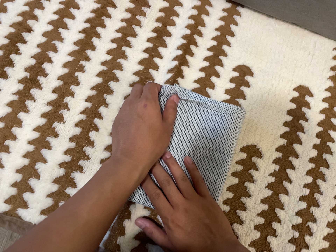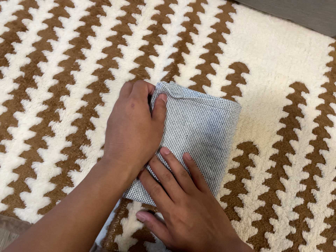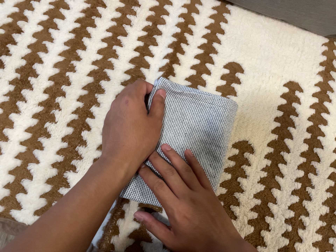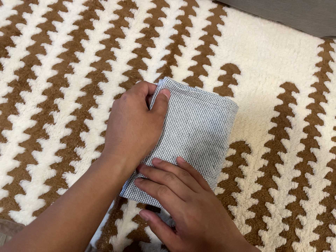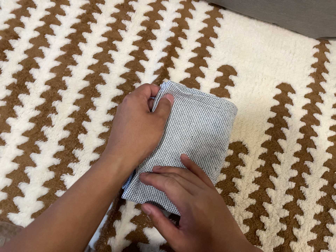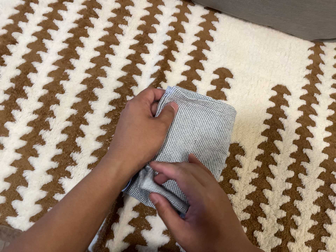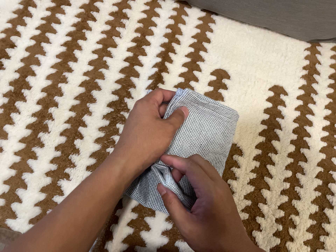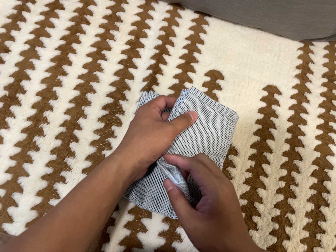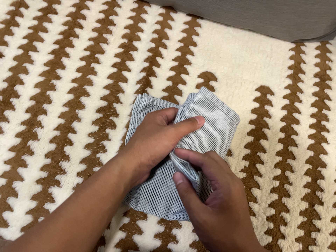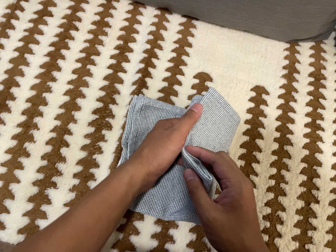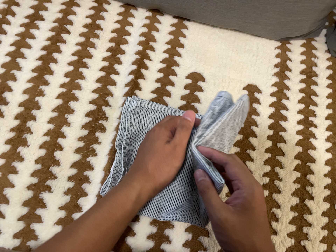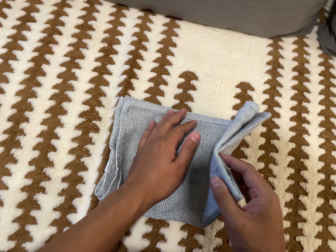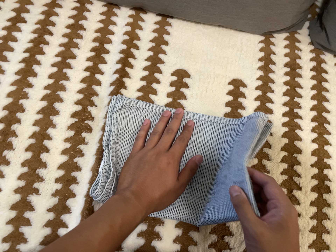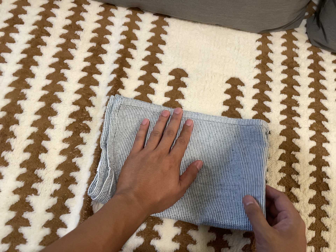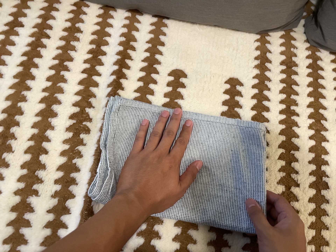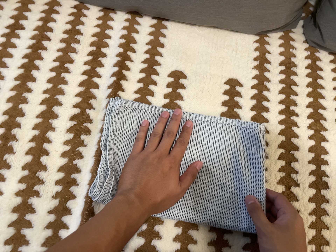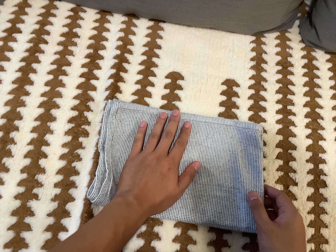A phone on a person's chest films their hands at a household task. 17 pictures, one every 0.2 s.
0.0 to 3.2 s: The camera travels to its right, about 8 cm, so close, fixed things drift to the left. It rolls about its line of sight by about 10 degrees, and the scene rotates counterclockwise.
The film runs backward here.
